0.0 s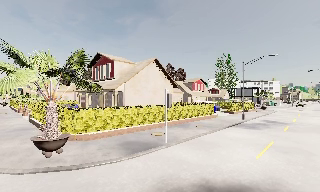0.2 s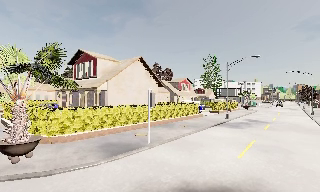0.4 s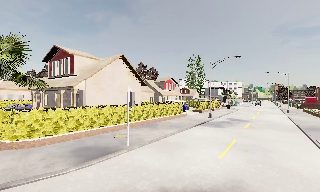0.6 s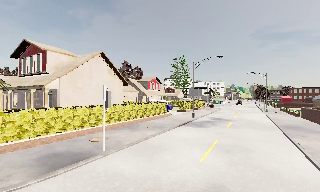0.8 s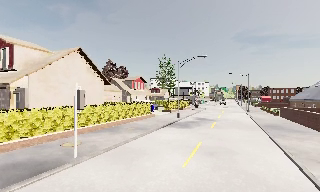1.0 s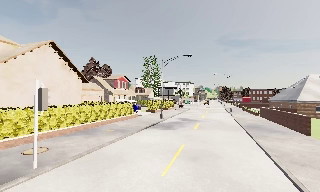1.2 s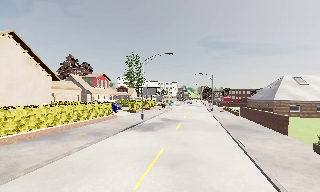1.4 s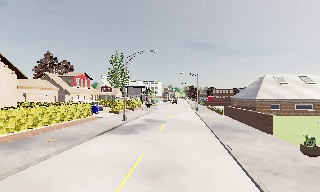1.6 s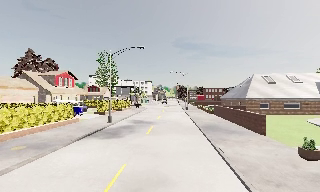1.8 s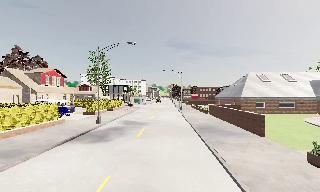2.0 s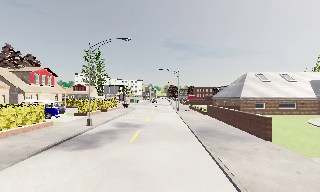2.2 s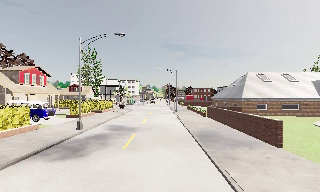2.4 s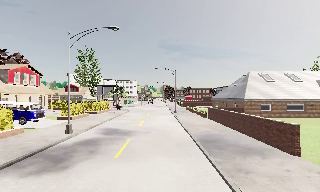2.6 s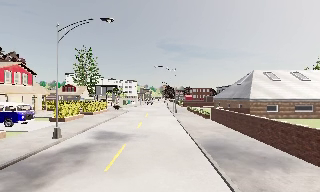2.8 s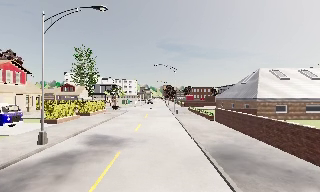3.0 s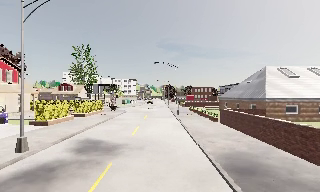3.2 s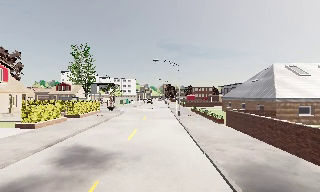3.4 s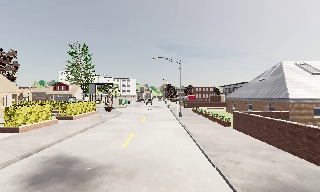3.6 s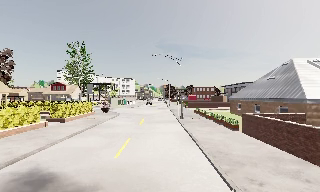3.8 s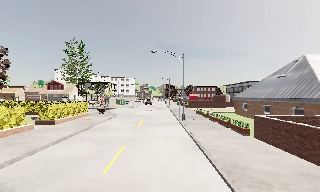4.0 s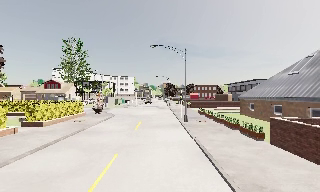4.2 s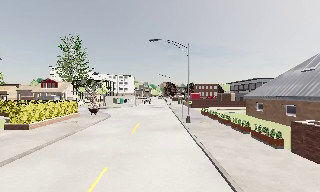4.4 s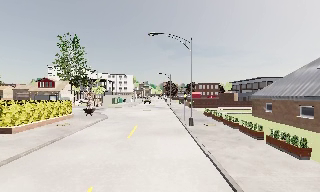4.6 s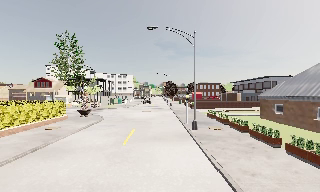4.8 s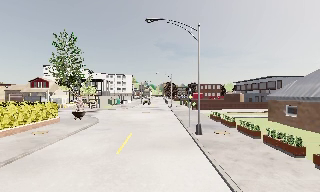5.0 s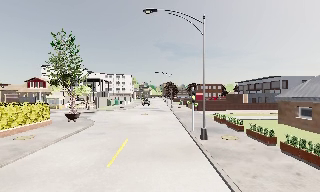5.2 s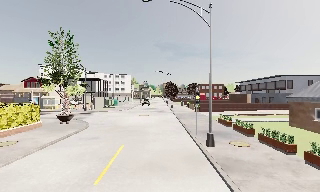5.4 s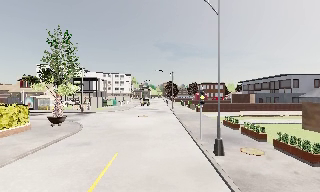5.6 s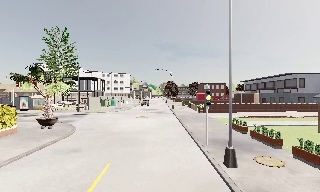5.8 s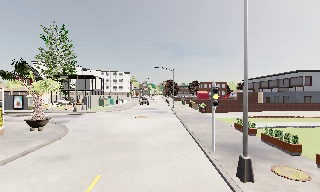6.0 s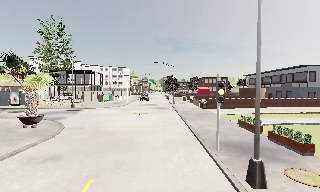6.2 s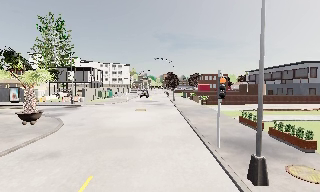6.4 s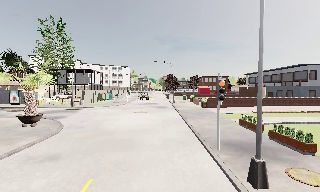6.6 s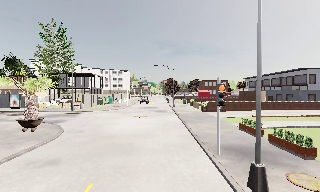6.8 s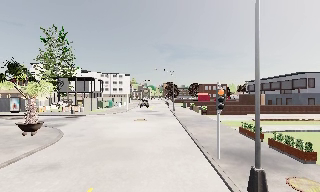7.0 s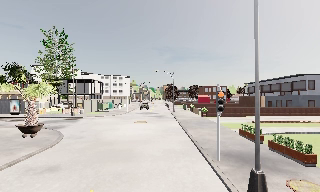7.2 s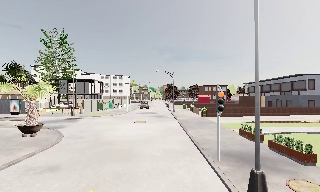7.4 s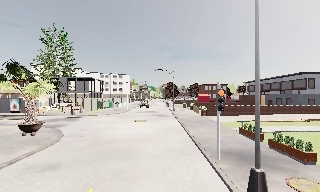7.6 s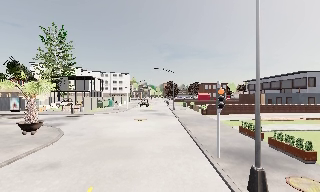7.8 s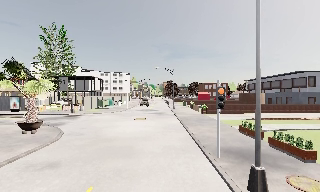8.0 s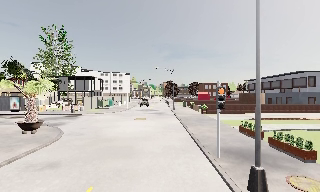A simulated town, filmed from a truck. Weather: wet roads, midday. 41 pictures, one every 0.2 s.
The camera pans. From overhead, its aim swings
clockwise.
The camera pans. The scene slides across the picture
to the left.
0.0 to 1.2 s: The camera pans to its right, which is clockwise from overhead, by about 30 degrees. It travels forward and to its right, about 4 m. It gains speed.
1.2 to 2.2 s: The scene slides to the left, as the camera pans about 15 degrees to its right. It travels forward, about 5 m, so what stands in front looms larger.
2.2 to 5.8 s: The camera travels forward, about 25 m, so what stands in front looms larger.
5.8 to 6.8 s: The camera travels forward, about 0.5 m, so what stands in front looms larger. It loses speed.
6.8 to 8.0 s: The camera keeps its place and its aim.
The film runs forward here.
